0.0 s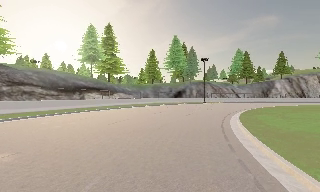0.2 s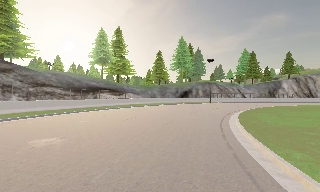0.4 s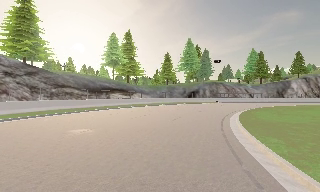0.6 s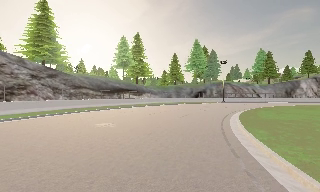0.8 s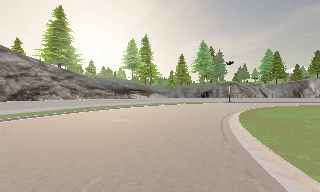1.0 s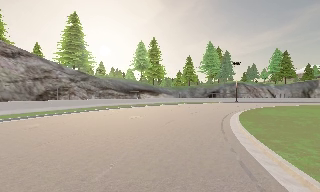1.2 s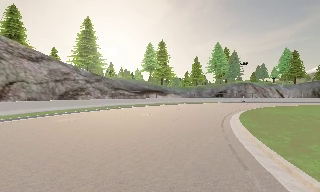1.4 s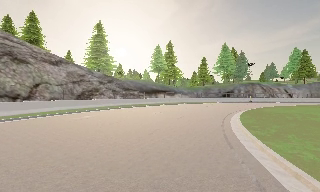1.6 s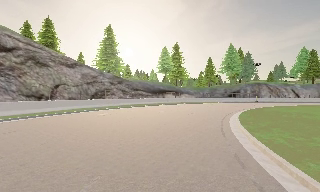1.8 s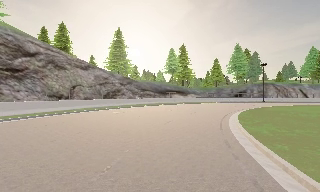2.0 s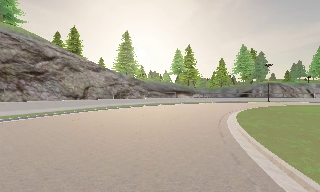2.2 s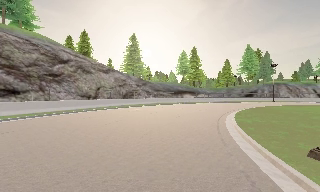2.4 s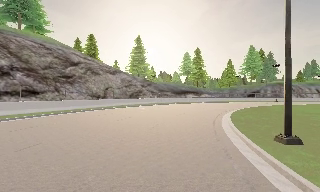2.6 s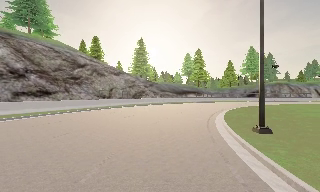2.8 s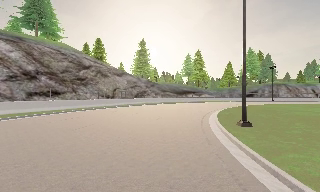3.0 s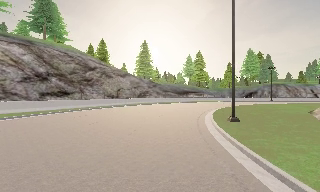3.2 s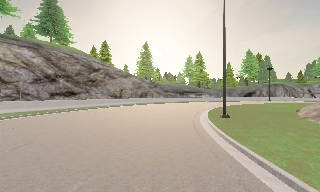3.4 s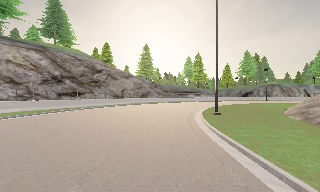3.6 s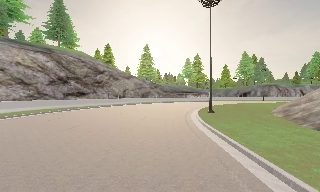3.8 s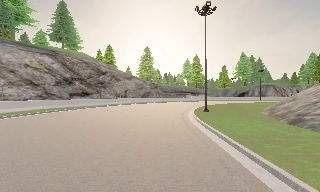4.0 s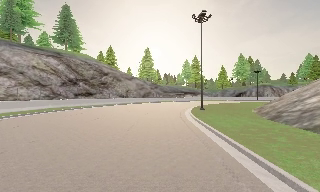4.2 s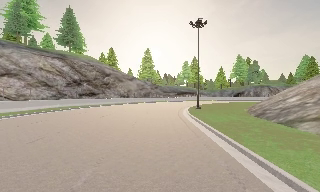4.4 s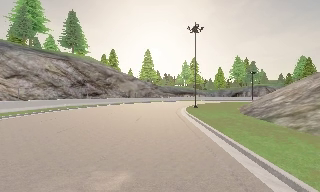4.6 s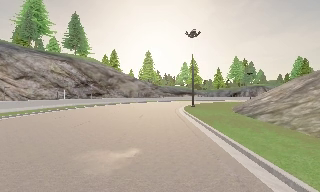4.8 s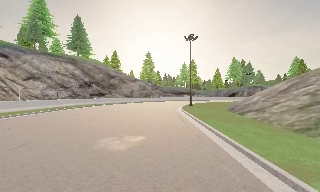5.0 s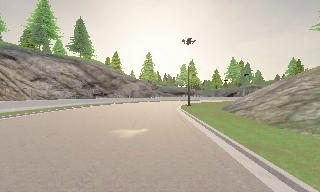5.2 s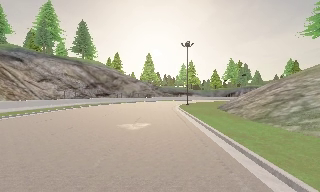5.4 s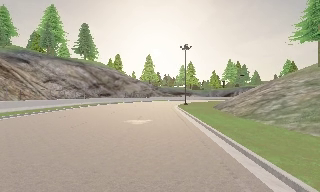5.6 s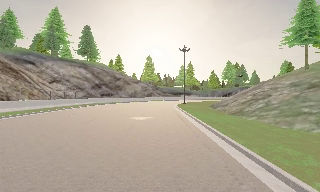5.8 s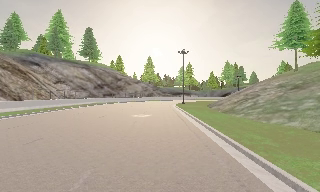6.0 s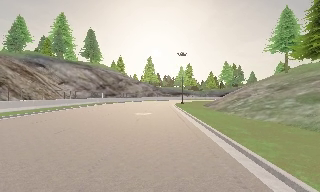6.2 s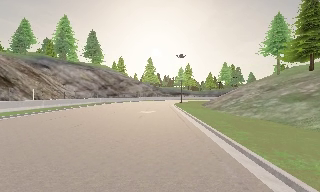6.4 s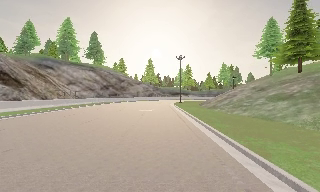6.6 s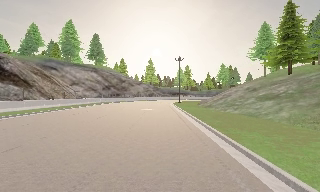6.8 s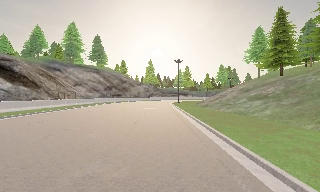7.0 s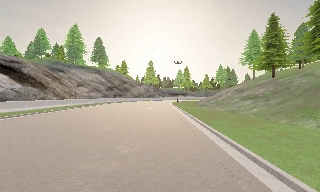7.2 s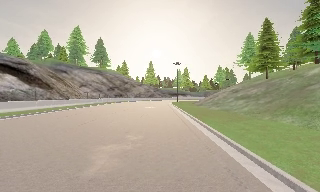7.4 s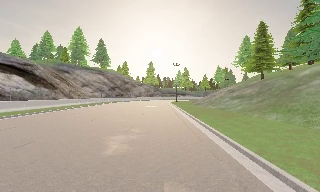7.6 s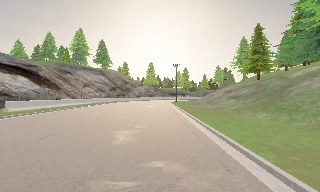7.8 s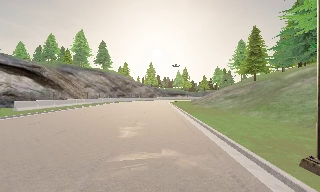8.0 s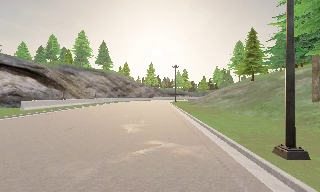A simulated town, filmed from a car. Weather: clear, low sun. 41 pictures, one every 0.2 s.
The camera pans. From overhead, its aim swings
counterclockwise.
The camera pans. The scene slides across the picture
to the right.
0.0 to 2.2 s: The camera swings to its left by about 30 degrees, and the scene slides to the right. It travels backward, about 19 m, so what stands in front gets smaller.
2.2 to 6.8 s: The camera travels backward, about 40 m, so what stands in front gets smaller.
6.8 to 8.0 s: The camera travels backward, about 8 m, so what stands in front gets smaller. It loses speed.
The film runs backward here.
